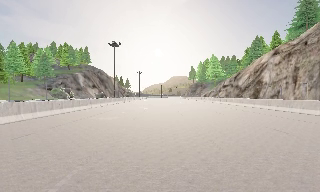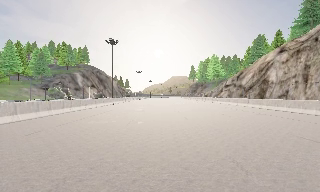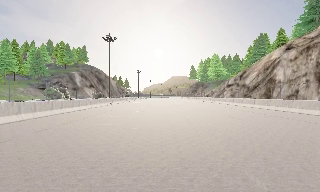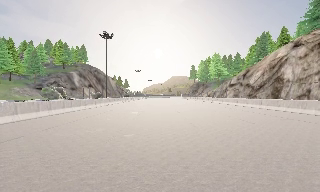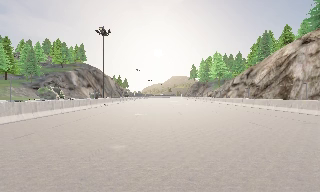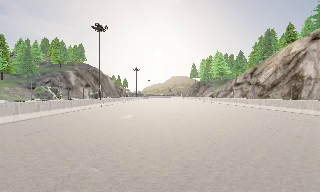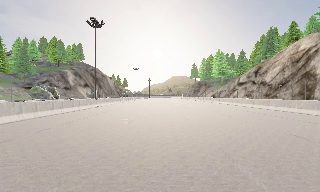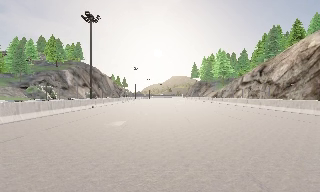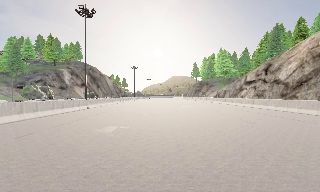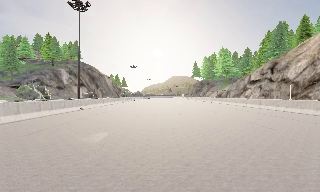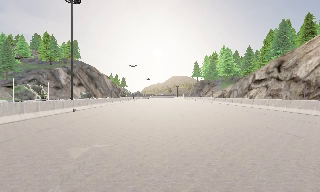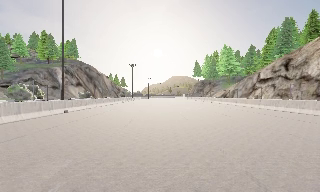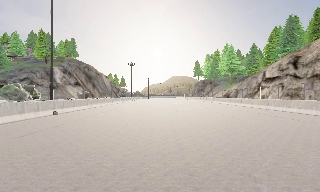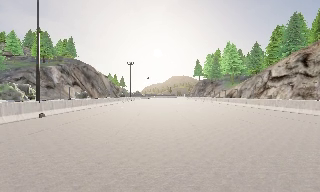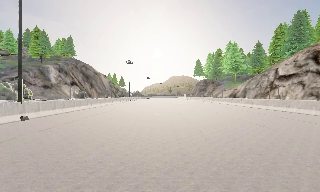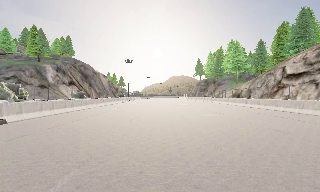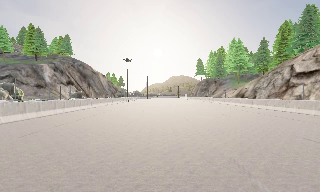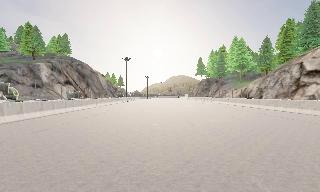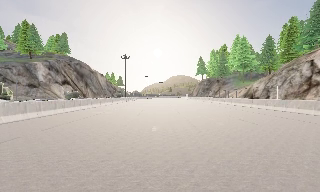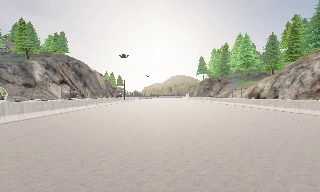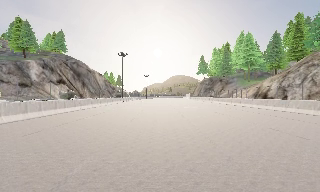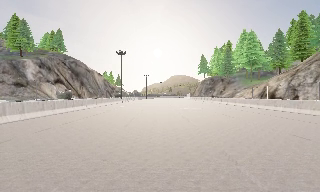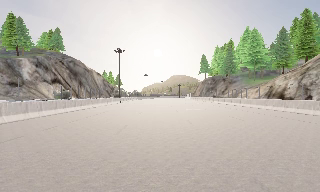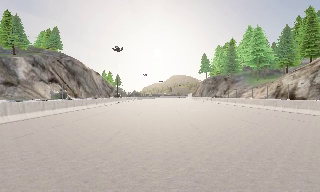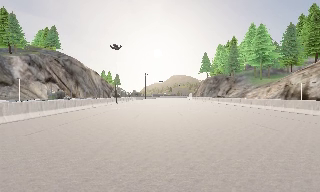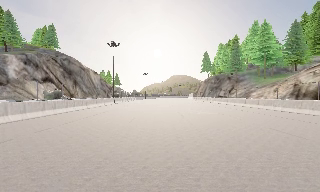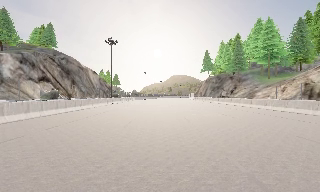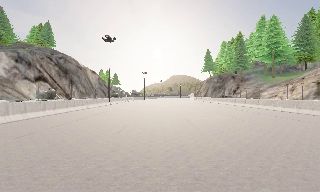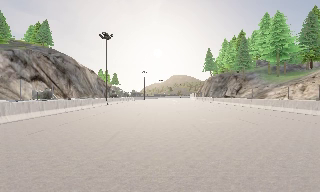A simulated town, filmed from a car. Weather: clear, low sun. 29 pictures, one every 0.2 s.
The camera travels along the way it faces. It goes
forward.
0.0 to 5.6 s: The camera travels forward, about 40 m, so what stands in front looms larger.
The film runs forward here.
